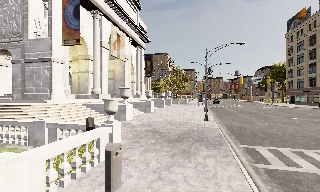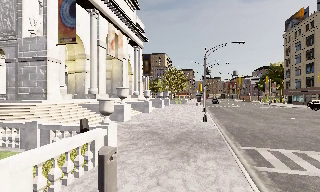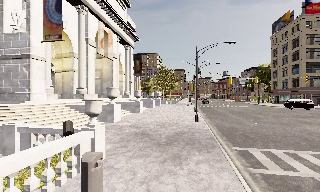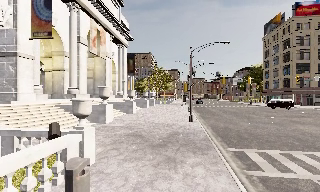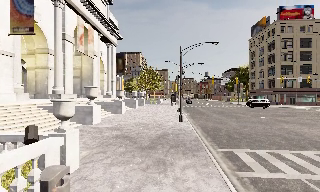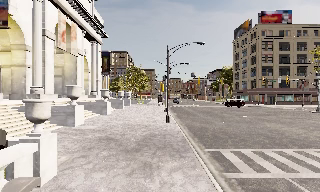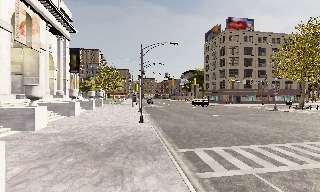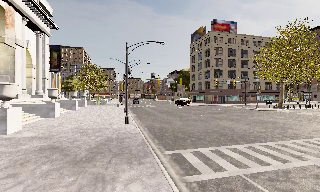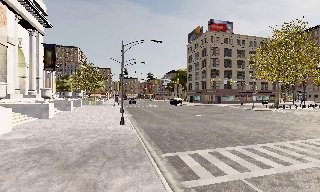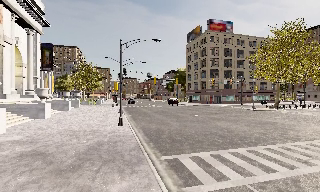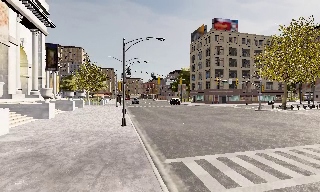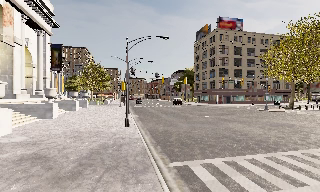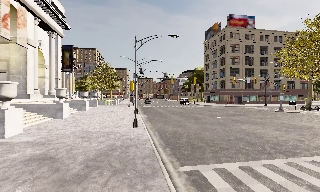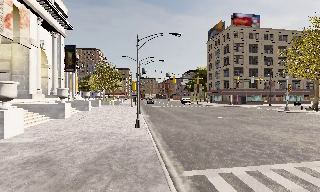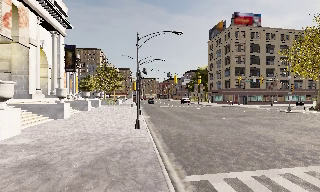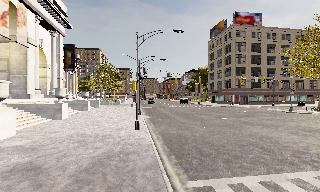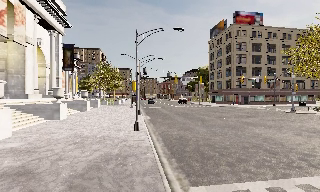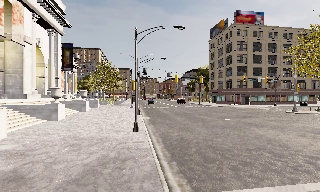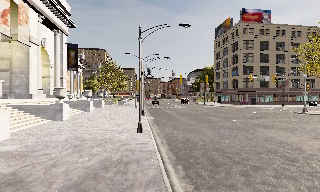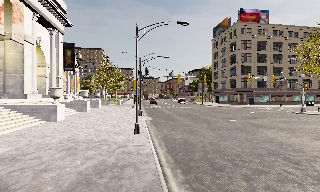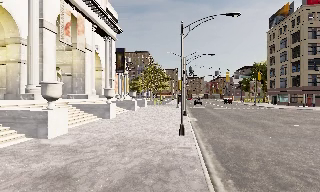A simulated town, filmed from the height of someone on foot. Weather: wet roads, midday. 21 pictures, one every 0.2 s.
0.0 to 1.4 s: The scene slides to the left, as the camera pans about 30 degrees to its right. It travels forward, about 2 m, so what stands in front looms larger.
1.4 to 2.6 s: The camera travels forward, about 2 m, so what stands in front looms larger.
2.6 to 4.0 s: The scene slides to the right, as the camera pans about 15 degrees to its left. It travels forward, about 2.5 m, so what stands in front looms larger.
The film runs forward here.
